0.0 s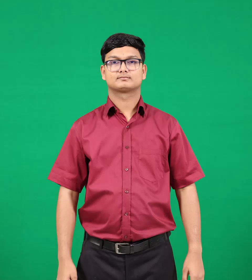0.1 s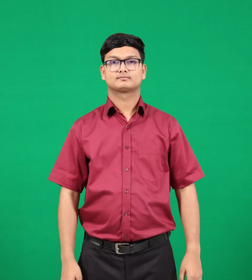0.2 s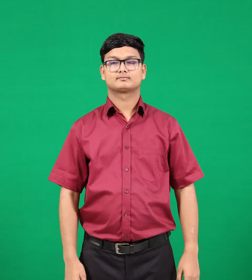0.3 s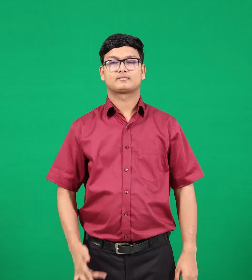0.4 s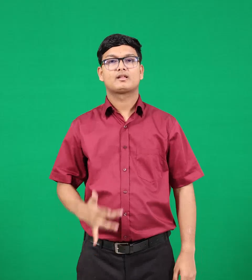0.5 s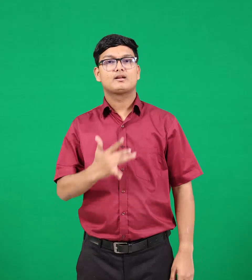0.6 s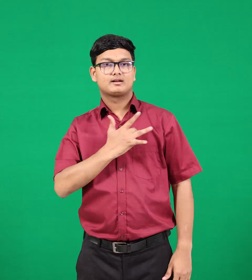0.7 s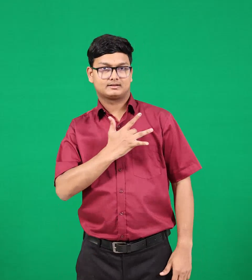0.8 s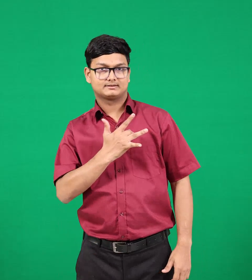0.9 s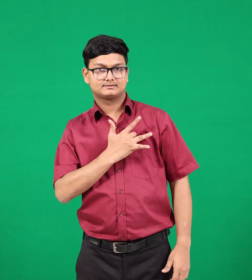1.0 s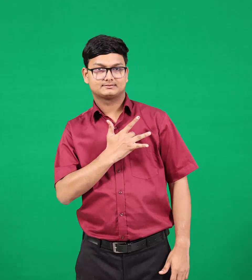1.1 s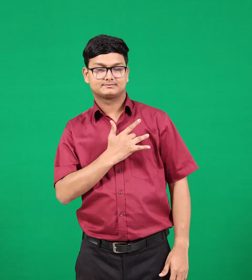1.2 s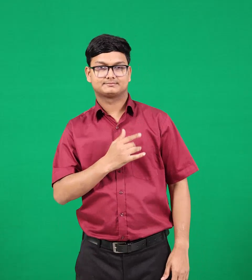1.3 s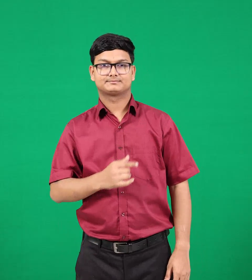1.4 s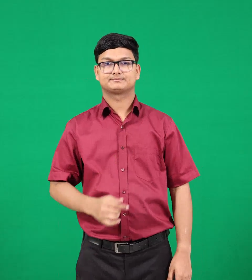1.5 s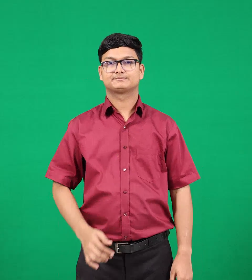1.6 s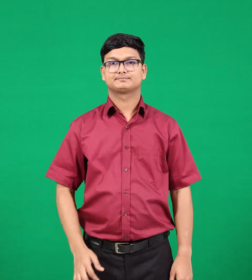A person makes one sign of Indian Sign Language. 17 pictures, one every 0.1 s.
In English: habit
